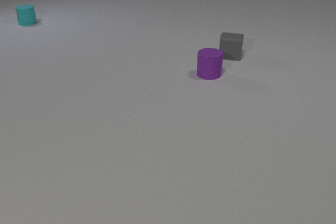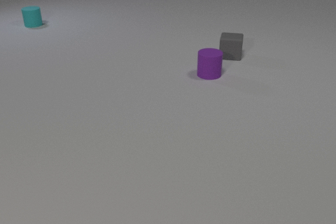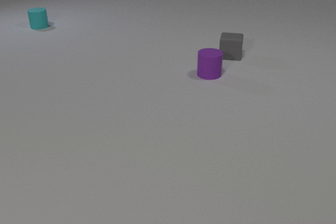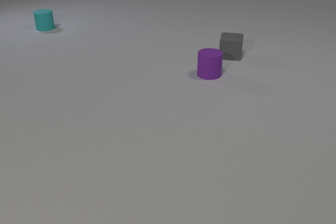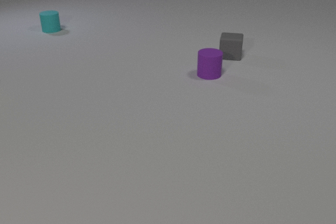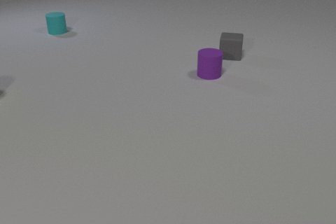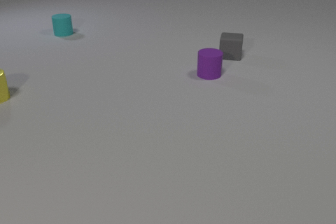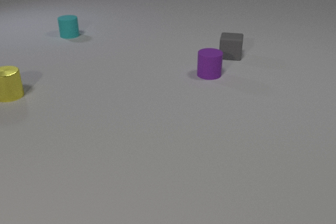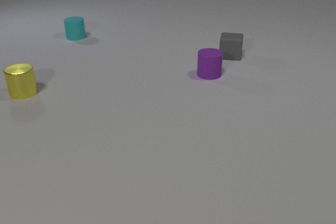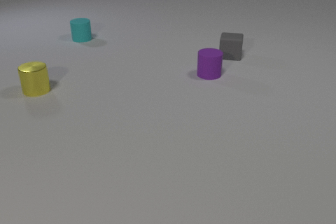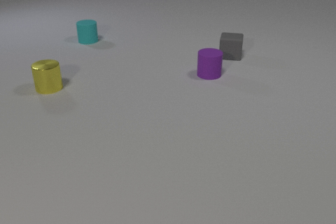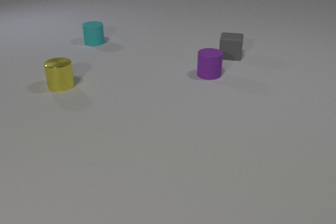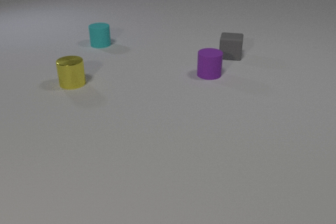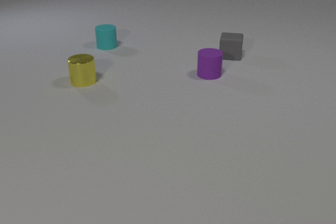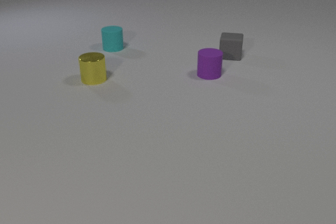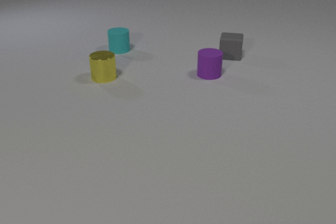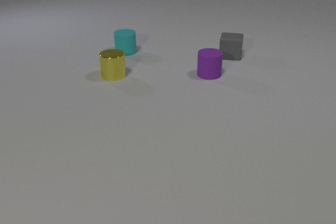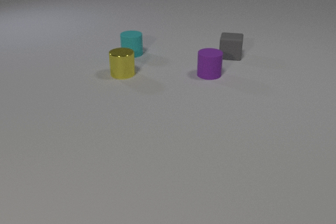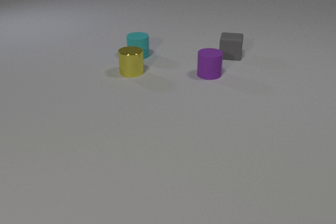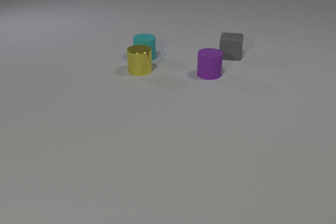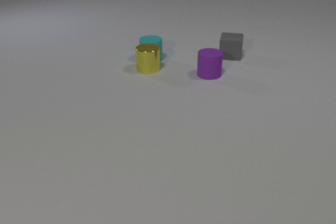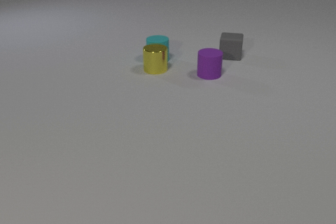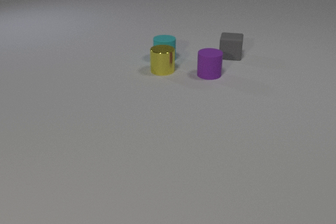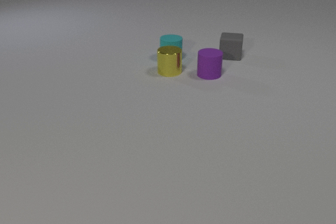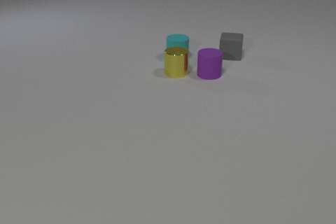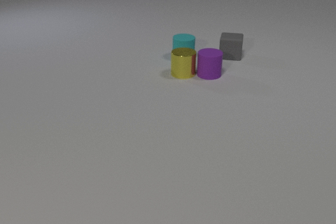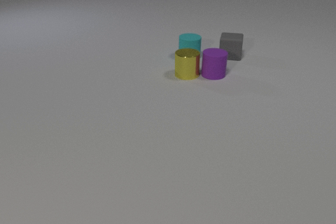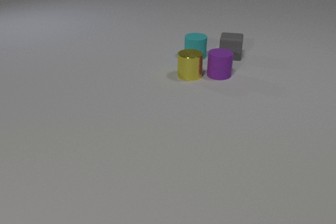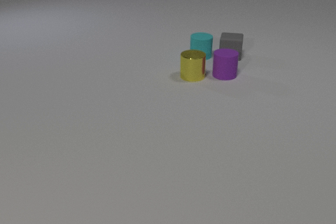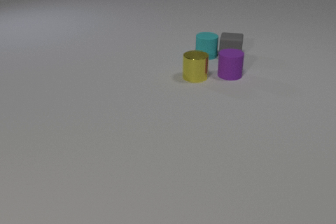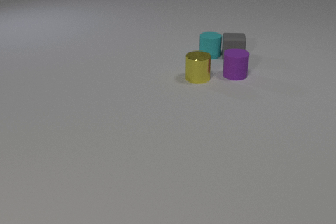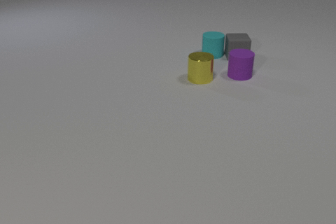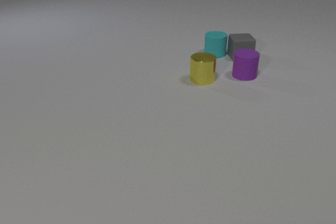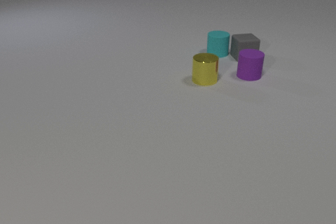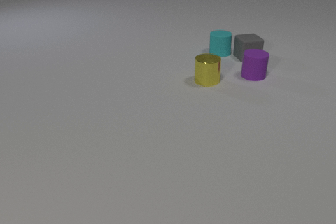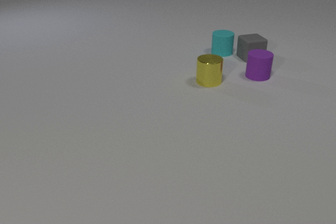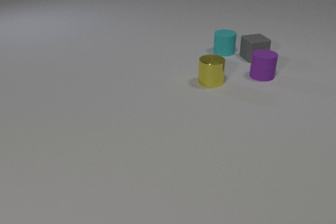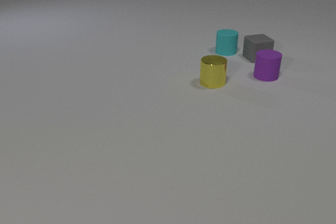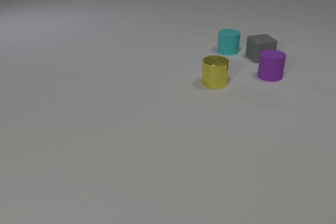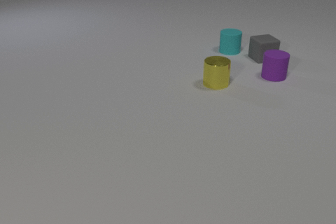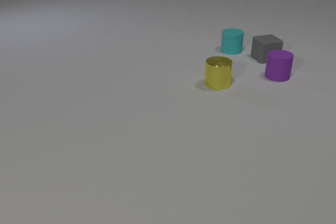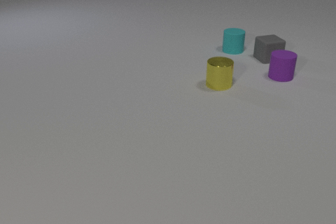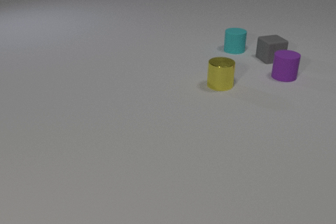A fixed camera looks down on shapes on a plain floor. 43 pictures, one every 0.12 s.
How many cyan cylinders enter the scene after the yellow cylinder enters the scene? 0.
What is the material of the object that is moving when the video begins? rubber.
How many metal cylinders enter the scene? 1.
0.00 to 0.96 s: The yellow metal cylinder comes in at the left edge, slides to the right. The cyan rubber cylinder slides toward the camera and to the right.
0.96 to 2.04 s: The yellow metal cylinder slides to the right. The cyan rubber cylinder slides toward the camera and to the right.
2.04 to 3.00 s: The yellow metal cylinder slides to the right. The cyan rubber cylinder slides to the right. The yellow metal cylinder and the cyan rubber cylinder collide.
3.00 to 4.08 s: The yellow metal cylinder slides to the right and toward the camera. The cyan rubber cylinder slides to the right and away from the camera. The purple rubber cylinder slides to the right. The gray rubber cube slides to the right, spins counterclockwise seen from above by about 30 degrees, its near face sliding to the right. The yellow metal cylinder and the purple rubber cylinder collide. The cyan rubber cylinder and the gray rubber cube collide.
4.08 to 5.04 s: The yellow metal cylinder slides to the right and toward the camera. The cyan rubber cylinder slides to the right and away from the camera. The purple rubber cylinder slides to the right. The gray rubber cube slides to the right.
